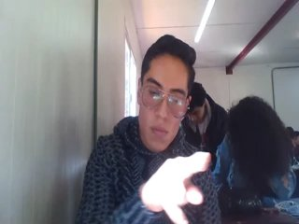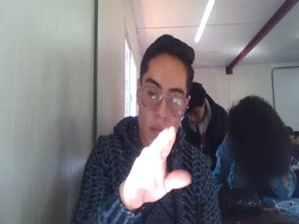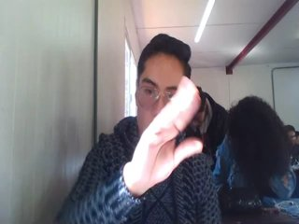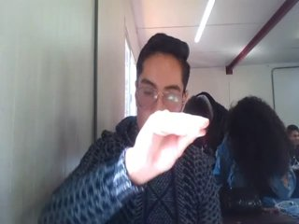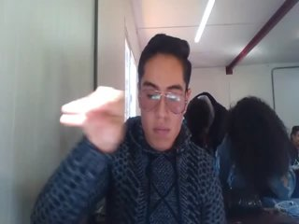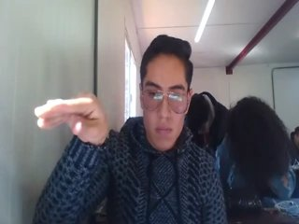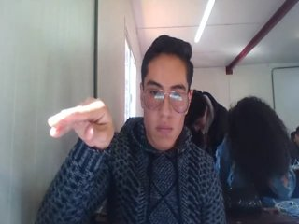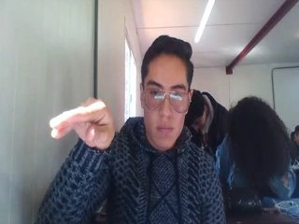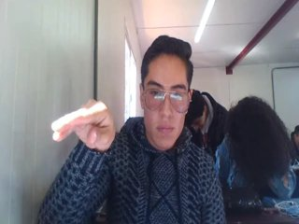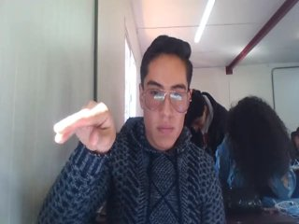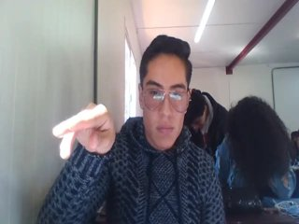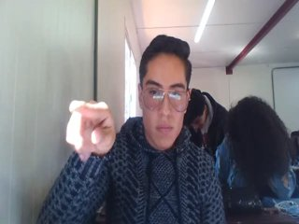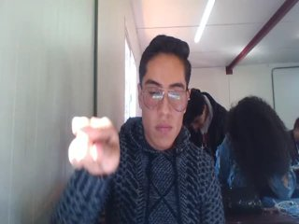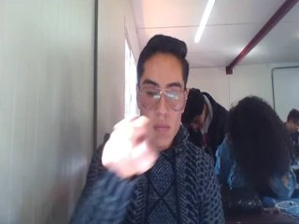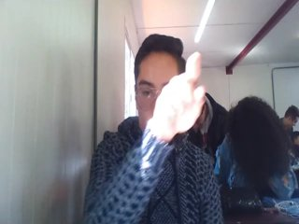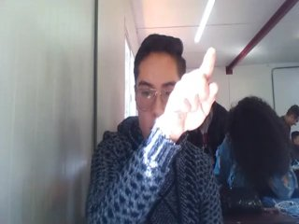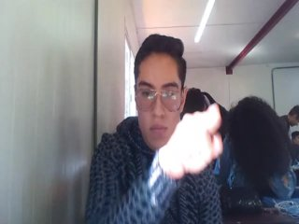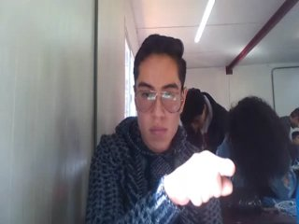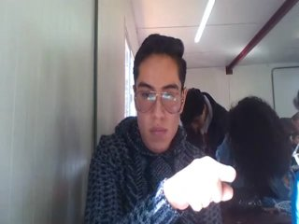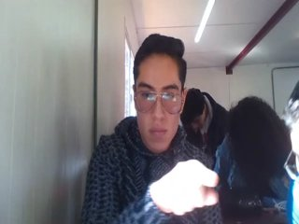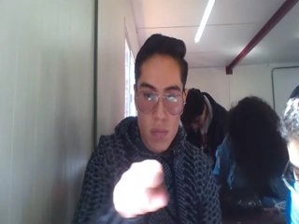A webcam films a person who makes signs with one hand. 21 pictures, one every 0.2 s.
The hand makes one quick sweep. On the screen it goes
to the left.
0.0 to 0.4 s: Pointing with two fingers.
0.5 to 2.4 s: On the screen the hand sweeps to the left. The name of the sign: Throw right.
2.5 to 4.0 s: Pointing with one finger.
